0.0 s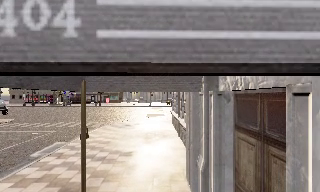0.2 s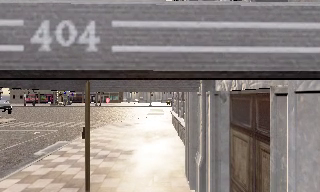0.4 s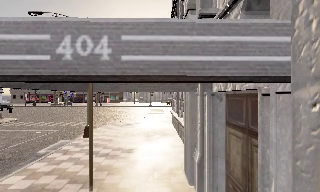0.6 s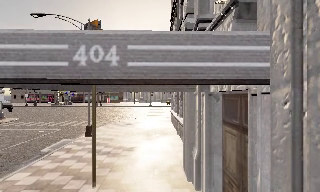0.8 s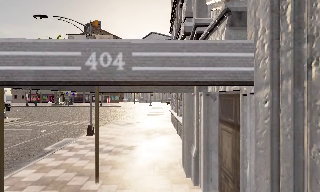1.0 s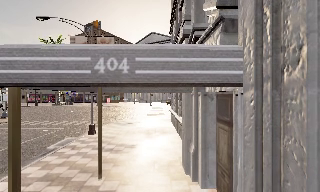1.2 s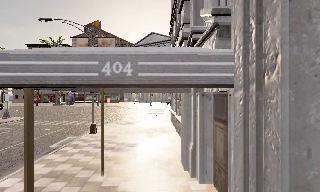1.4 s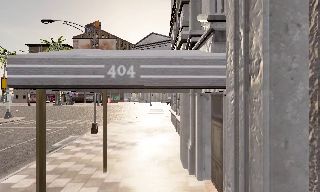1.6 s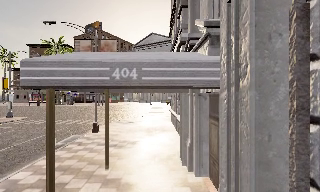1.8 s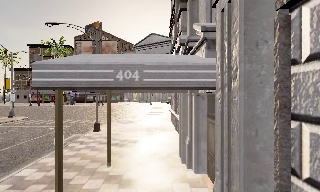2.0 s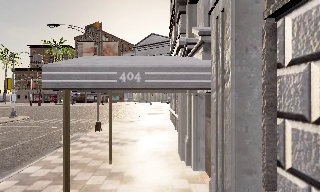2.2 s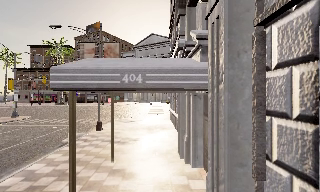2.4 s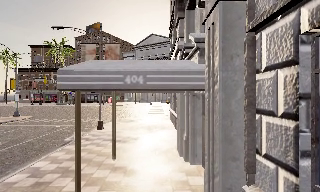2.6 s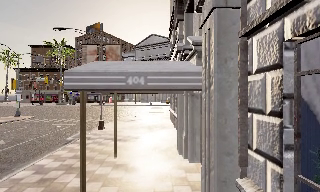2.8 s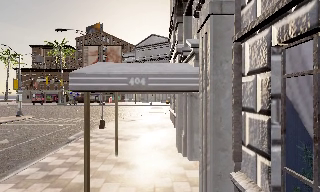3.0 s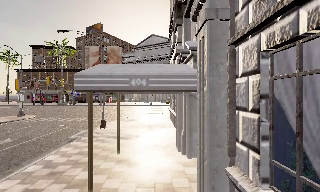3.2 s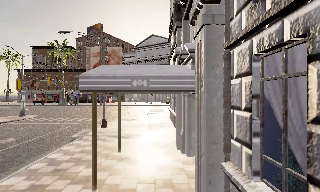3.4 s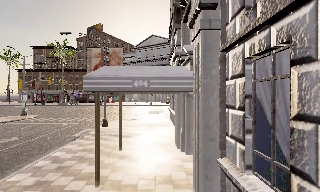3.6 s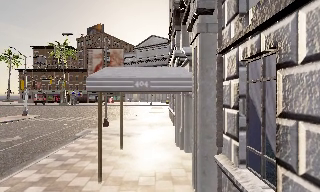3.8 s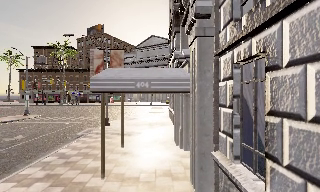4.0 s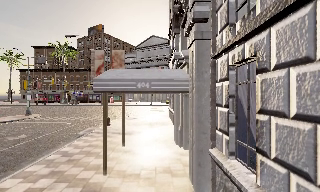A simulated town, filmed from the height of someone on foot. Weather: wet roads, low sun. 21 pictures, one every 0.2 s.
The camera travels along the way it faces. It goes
backward.
0.0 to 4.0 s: The camera travels backward, about 4 m, so what stands in front gets smaller.
The film runs backward here.
